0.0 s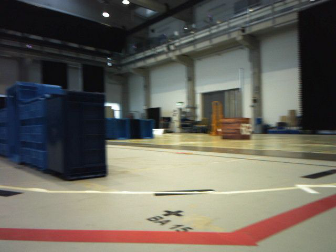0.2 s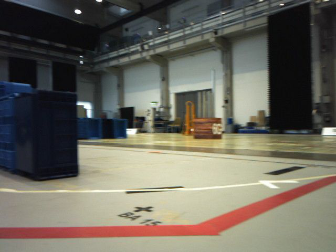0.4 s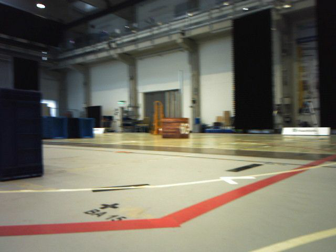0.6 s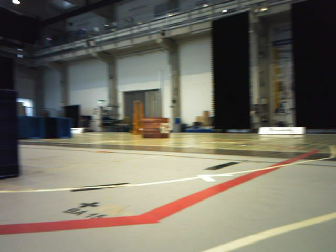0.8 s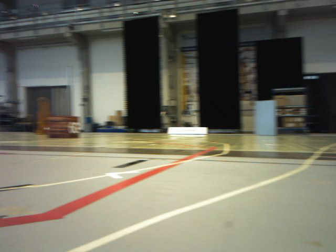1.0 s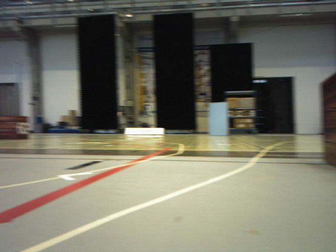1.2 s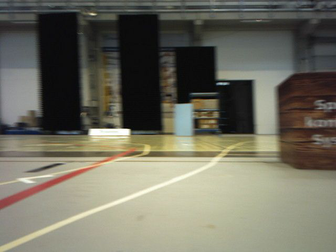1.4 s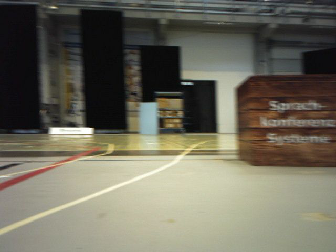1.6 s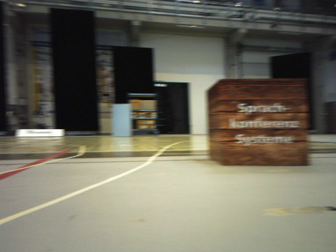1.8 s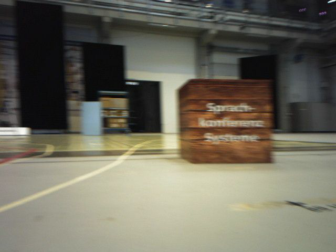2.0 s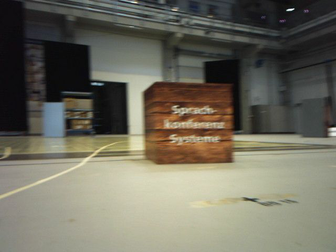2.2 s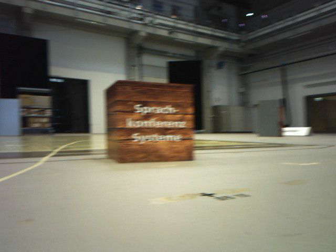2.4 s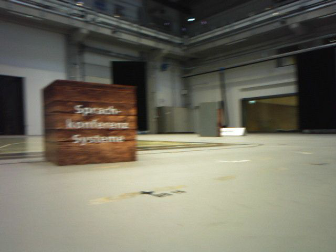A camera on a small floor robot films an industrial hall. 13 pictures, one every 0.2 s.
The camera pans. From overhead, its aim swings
clockwise.
The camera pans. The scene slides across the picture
to the left.
0.0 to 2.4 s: The camera pans to its right, which is clockwise from overhead, by about 100 degrees. It travels backward, about 0.4 m.
The film runs backward here.
